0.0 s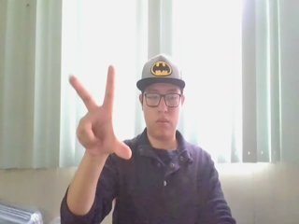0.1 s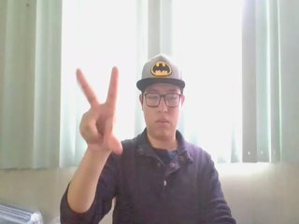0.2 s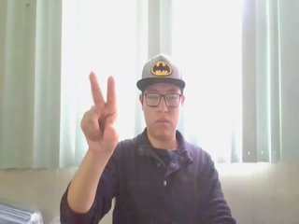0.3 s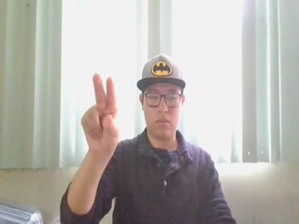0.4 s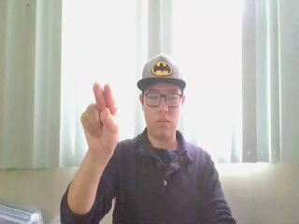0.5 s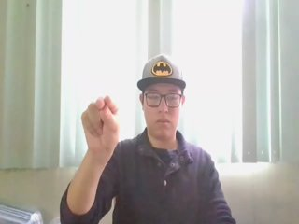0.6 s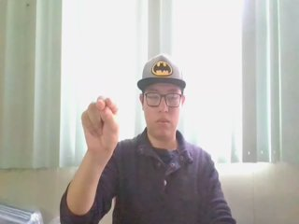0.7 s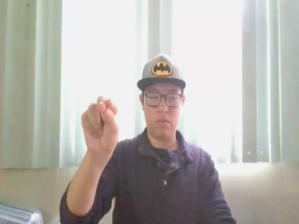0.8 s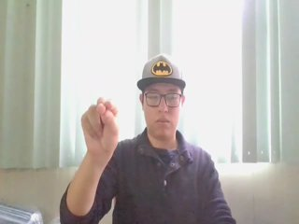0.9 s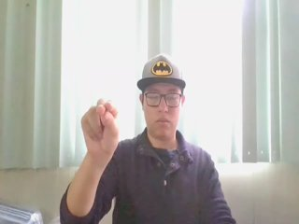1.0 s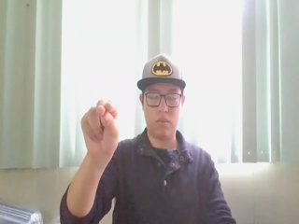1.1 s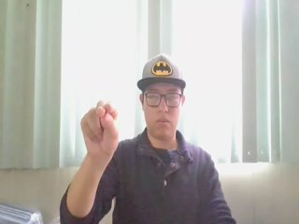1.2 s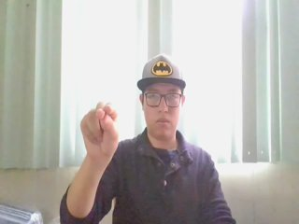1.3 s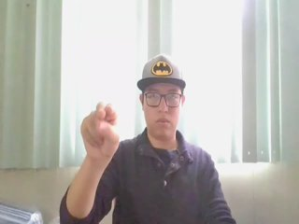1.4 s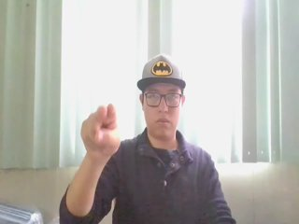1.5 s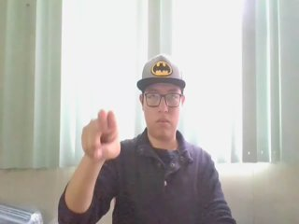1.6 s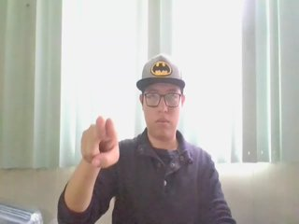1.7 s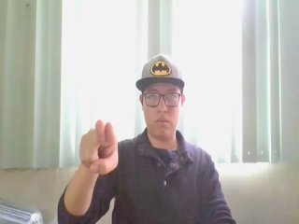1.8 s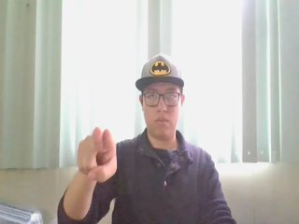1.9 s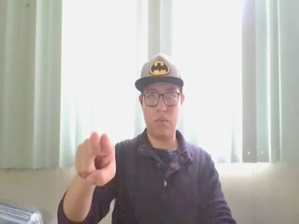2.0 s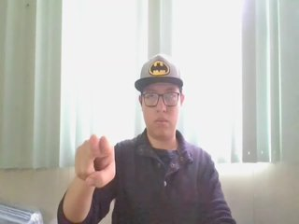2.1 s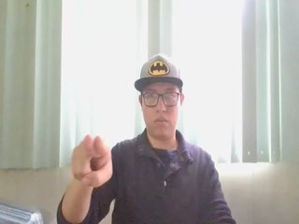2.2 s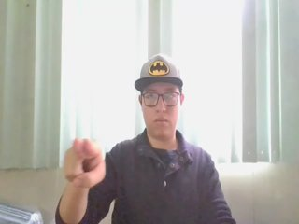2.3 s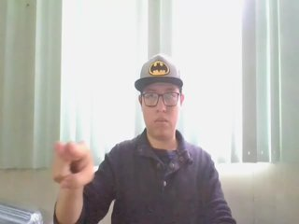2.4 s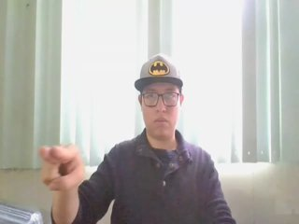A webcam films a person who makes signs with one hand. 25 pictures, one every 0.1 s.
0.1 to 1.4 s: Zoom out.
1.5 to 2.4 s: Pointing with two fingers.
